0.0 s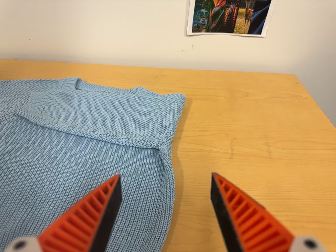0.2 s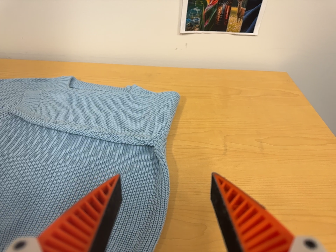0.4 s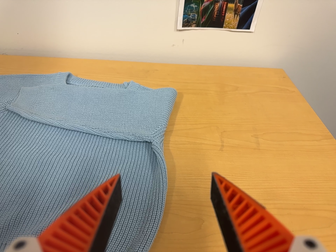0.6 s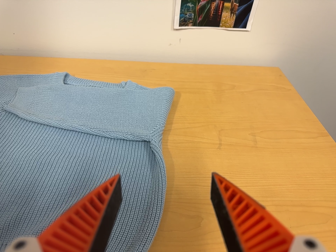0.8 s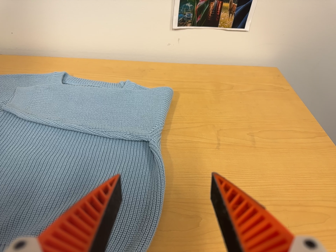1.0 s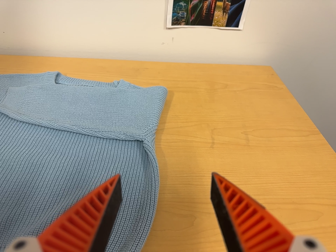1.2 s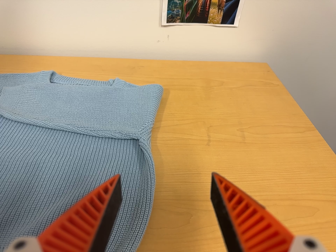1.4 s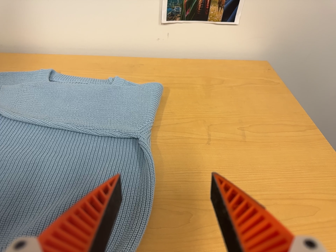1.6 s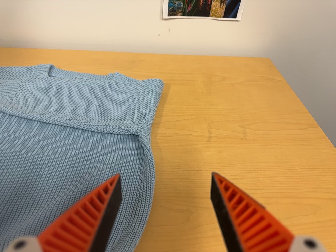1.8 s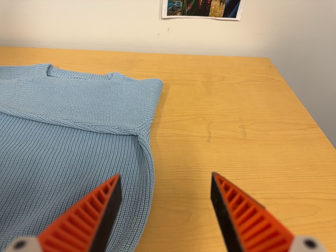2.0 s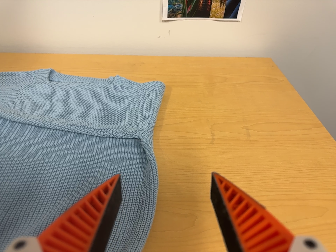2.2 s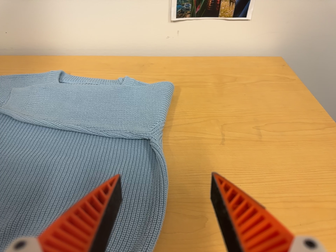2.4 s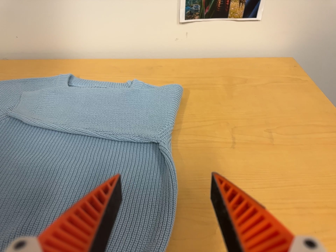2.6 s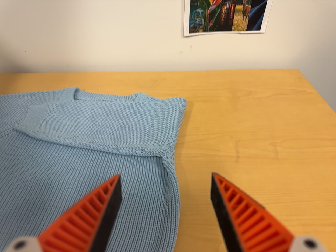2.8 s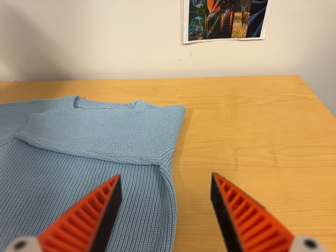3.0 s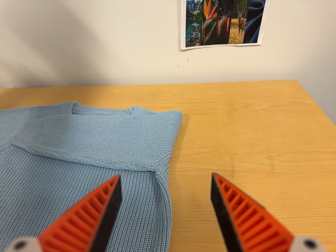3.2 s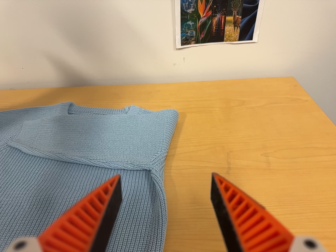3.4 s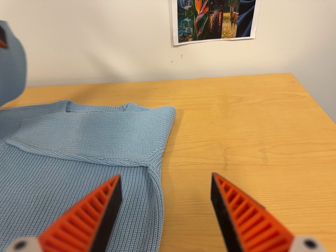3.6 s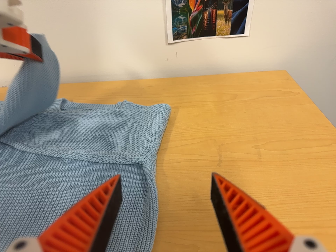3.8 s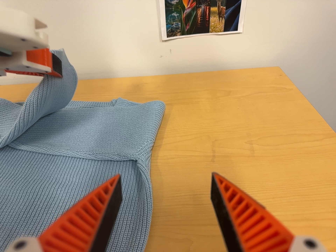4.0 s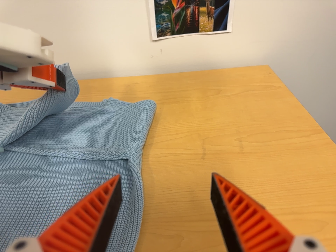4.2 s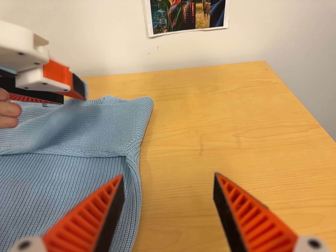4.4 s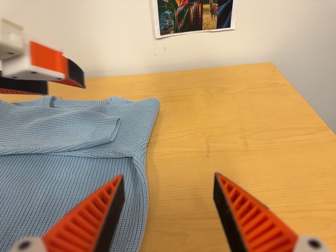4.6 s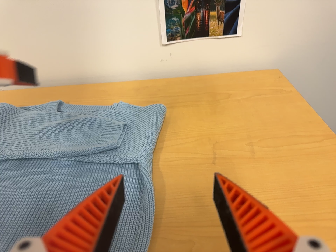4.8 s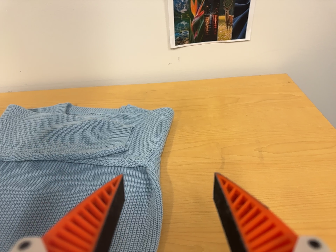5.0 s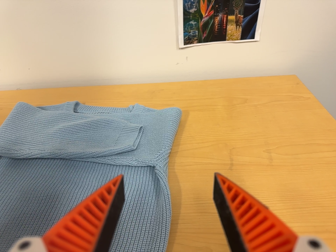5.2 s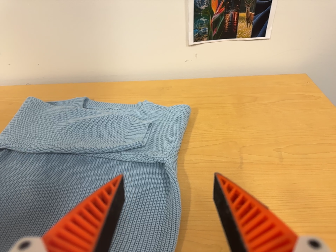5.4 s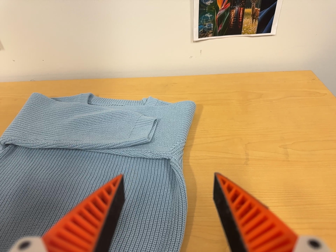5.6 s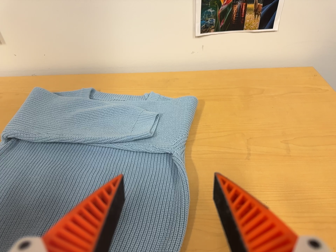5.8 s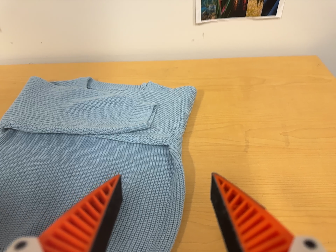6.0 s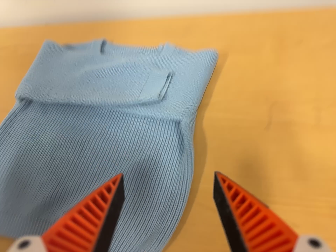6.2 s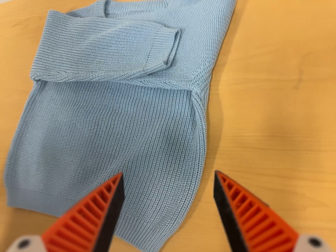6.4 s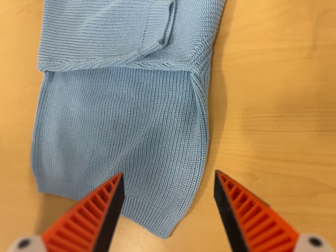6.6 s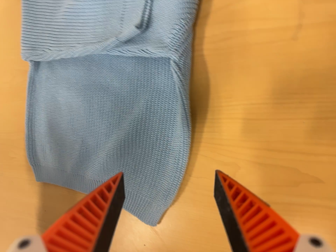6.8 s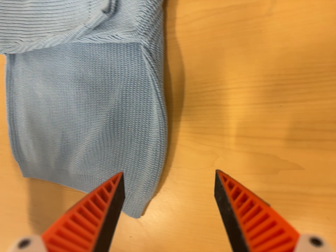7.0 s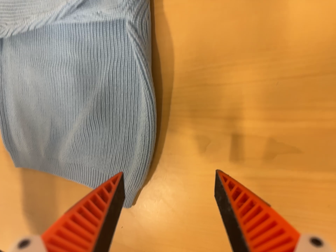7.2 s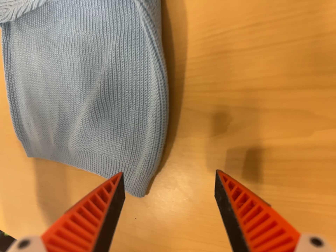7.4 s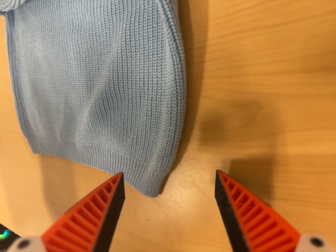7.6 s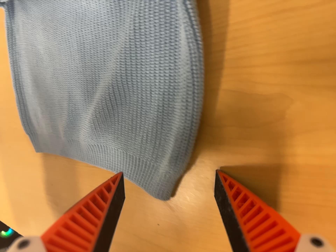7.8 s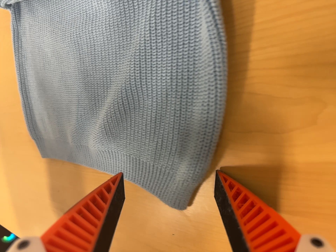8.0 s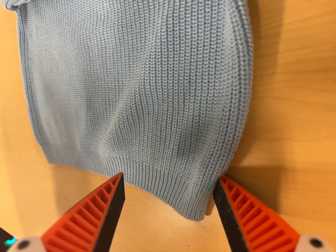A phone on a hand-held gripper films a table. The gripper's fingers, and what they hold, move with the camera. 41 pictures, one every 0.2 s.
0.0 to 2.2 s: The camera shifts only a little, or ends up much as it began.
2.2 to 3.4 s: The camera travels to its right, about 5 cm.
3.4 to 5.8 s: The camera shifts only a little, or ends up much as it began.
5.8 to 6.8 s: The camera pans to its left by about 30 degrees. It travels to its right, toward the top of its view and forward, about 28 cm. Its aim tips toward the bottom of its view by about 45 degrees. It rolls about its line of sight by about 15 degrees, and the scene rotates counterclockwise.
6.8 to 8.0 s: The camera travels forward, about 12 cm, so what stands in front looms larger.
The film runs forward here.
